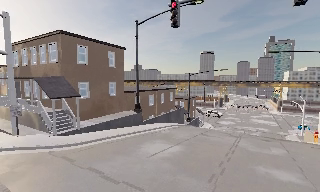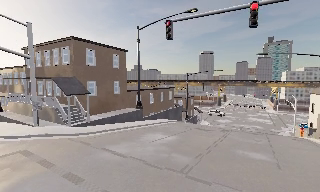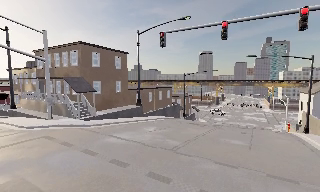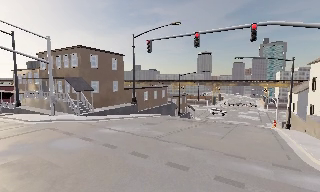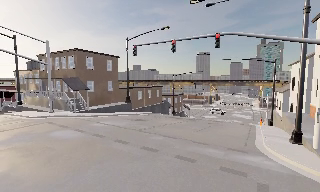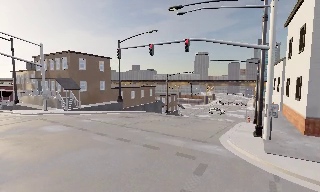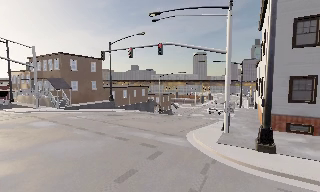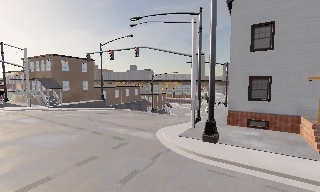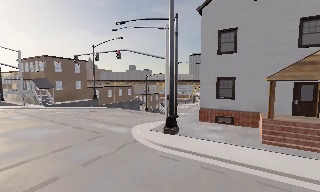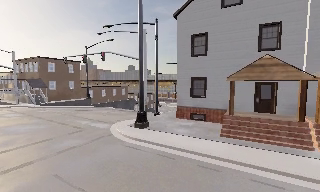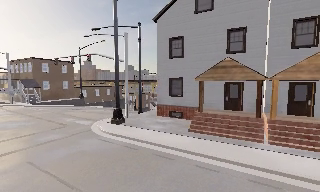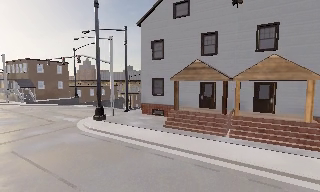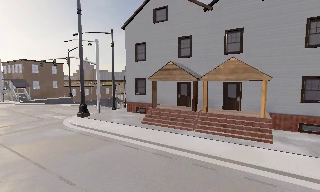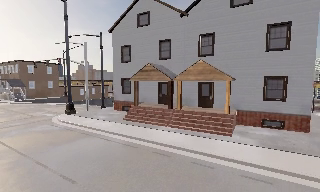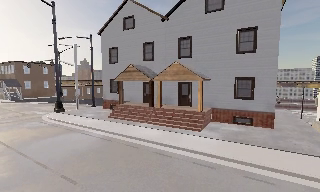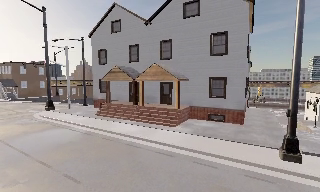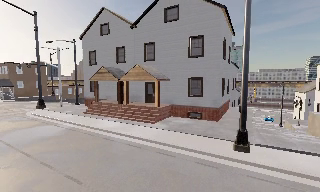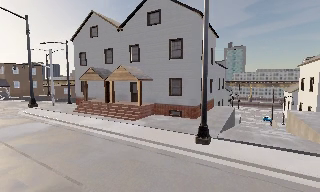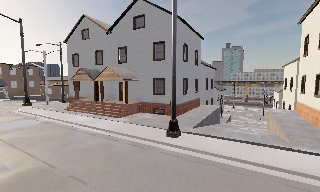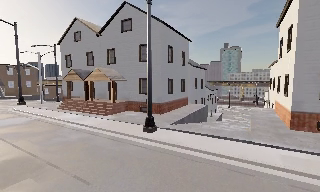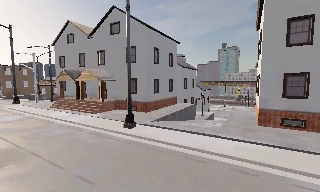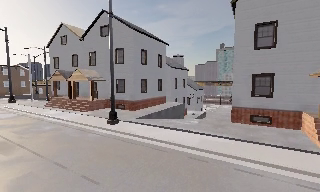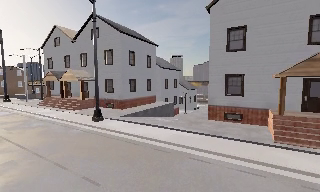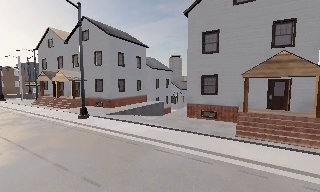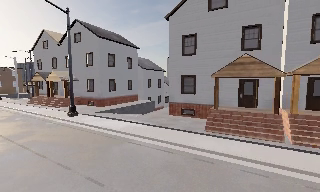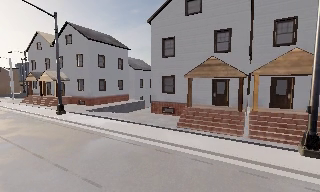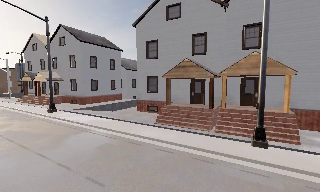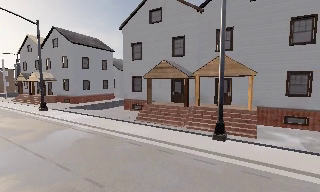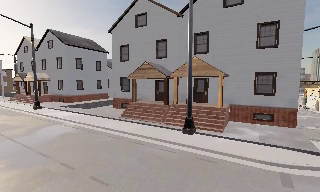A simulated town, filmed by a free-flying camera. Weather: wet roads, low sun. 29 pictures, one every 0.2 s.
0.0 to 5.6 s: The camera travels to its right and backward, about 55 m, so close, fixed things drift to the left.
The film runs forward here.
